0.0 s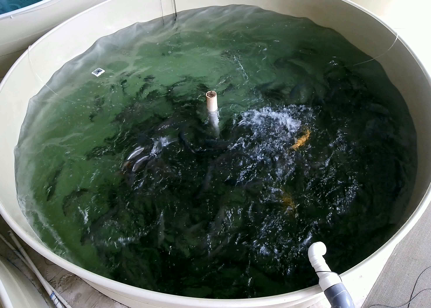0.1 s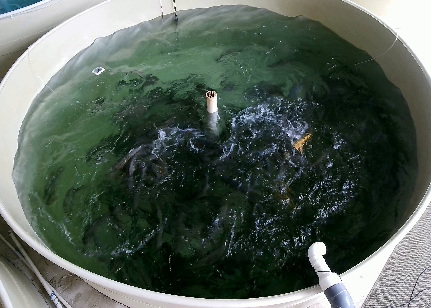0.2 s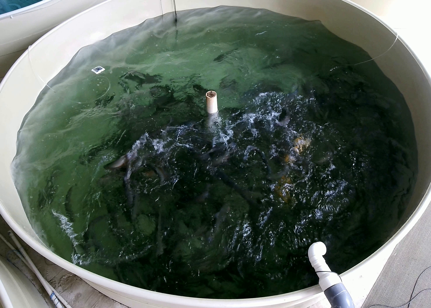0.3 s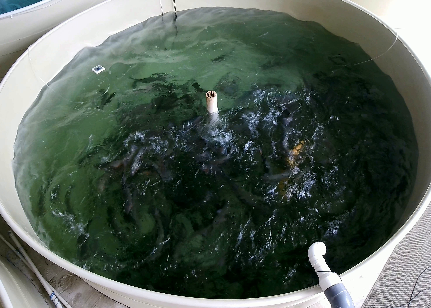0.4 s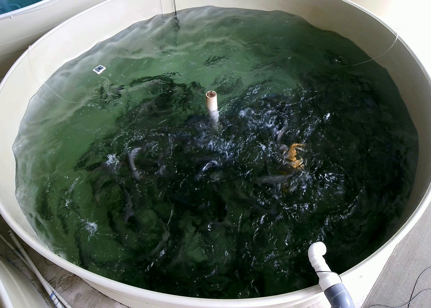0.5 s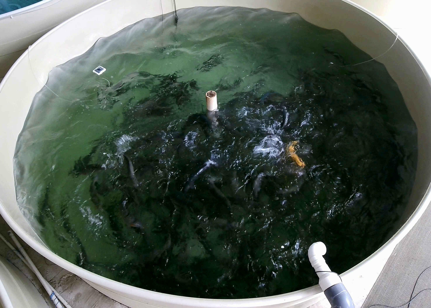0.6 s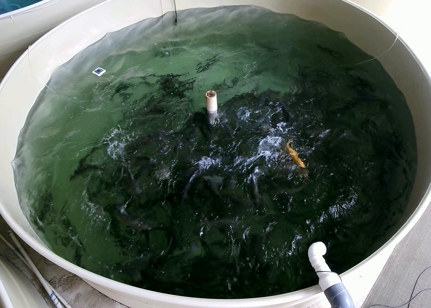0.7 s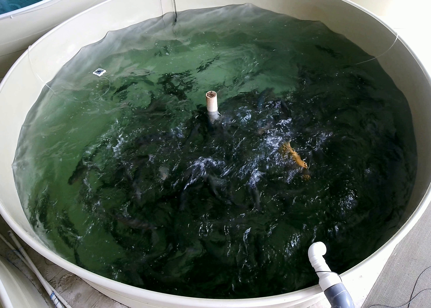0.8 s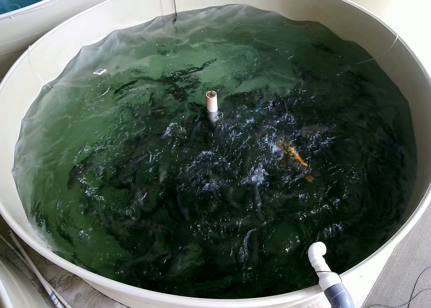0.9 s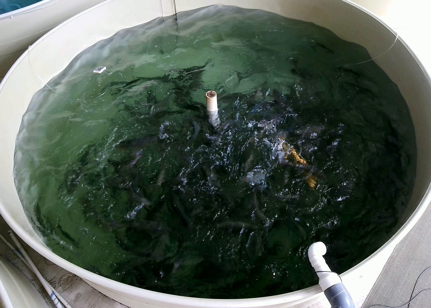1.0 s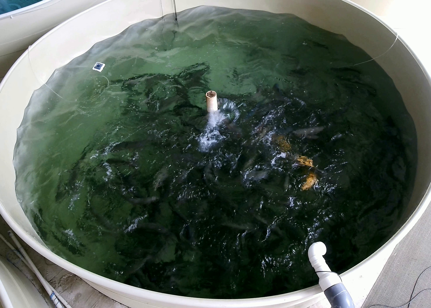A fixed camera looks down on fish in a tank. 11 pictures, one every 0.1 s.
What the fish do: Strong feeding.
